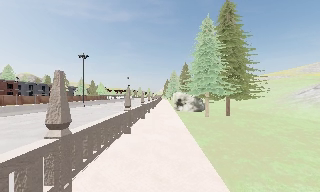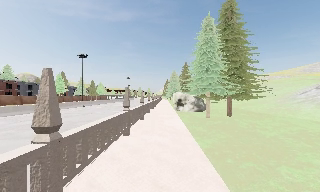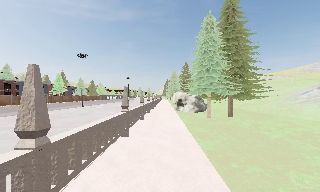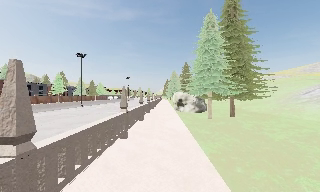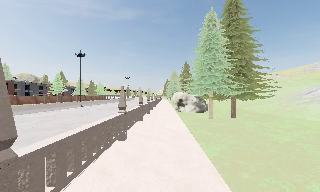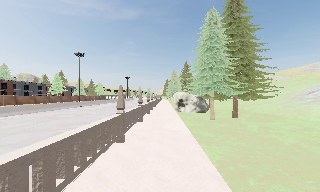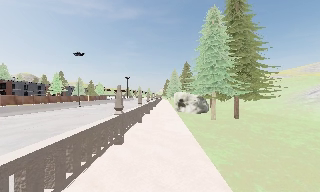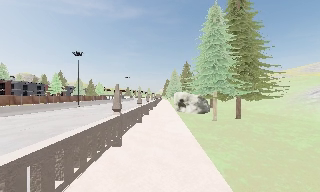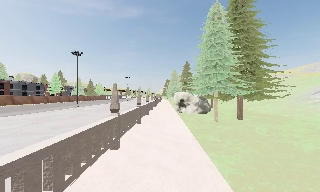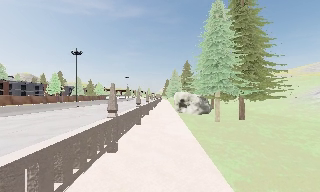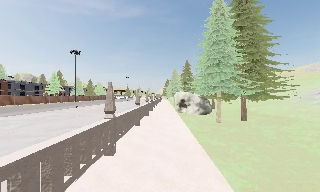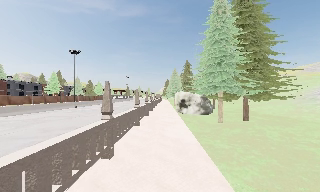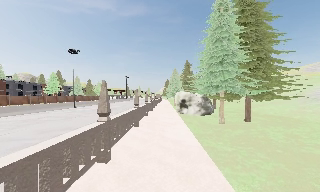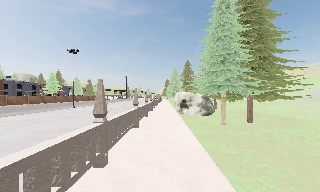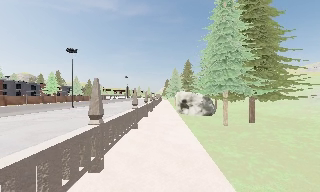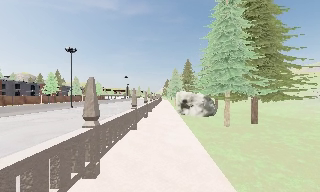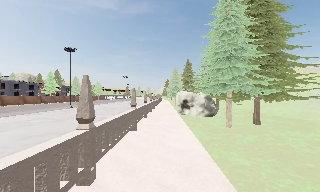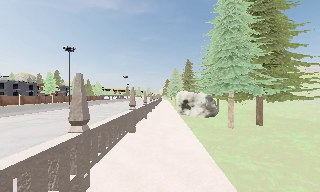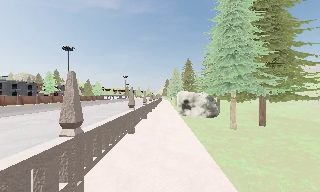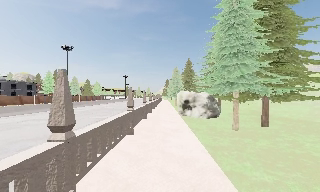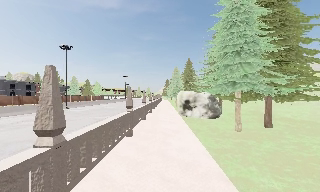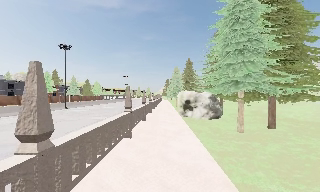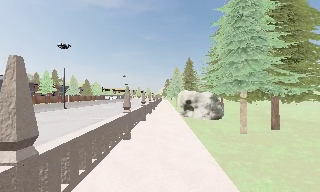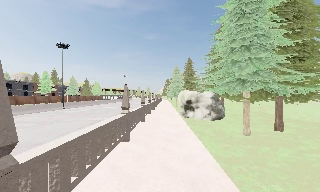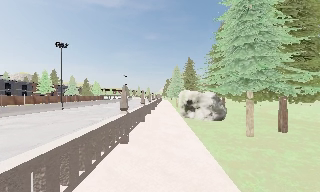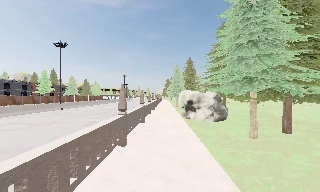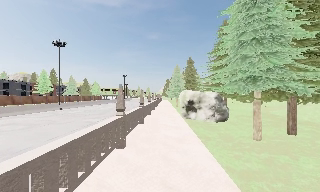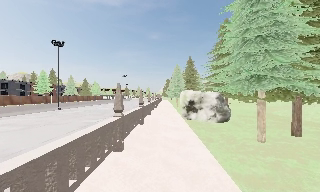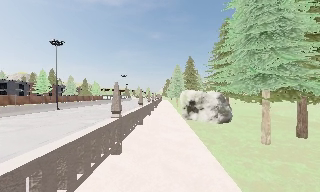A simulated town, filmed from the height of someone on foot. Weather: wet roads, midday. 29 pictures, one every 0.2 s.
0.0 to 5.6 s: The camera travels forward, about 9 m, so what stands in front looms larger.
The film runs forward here.
